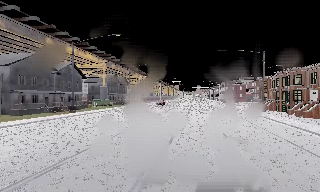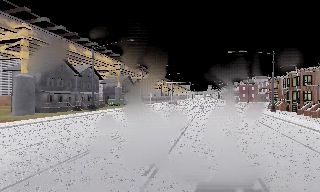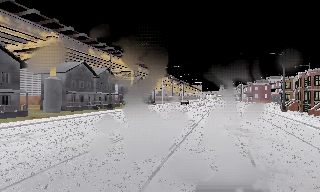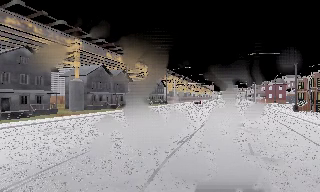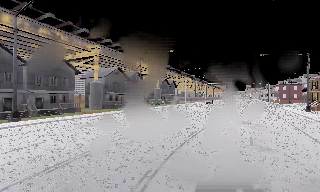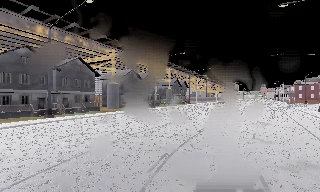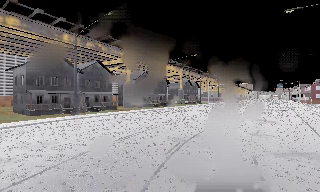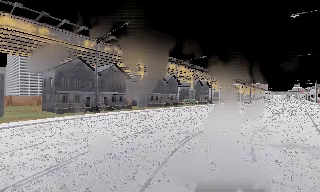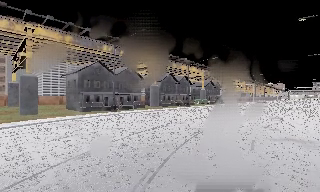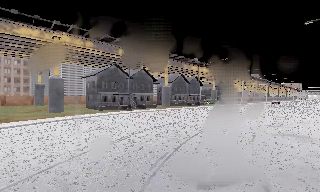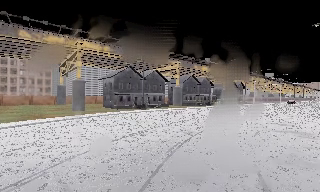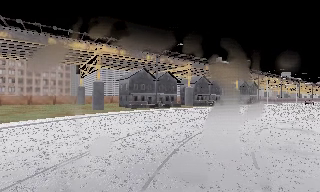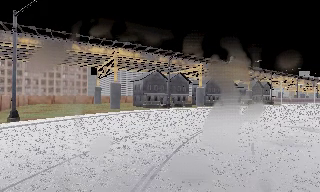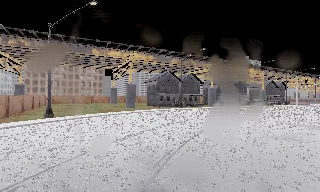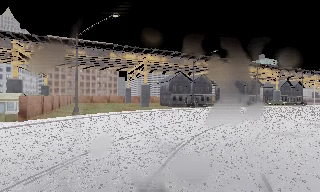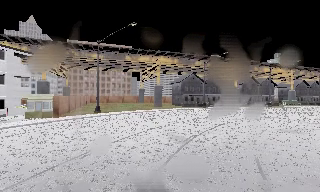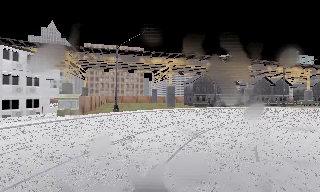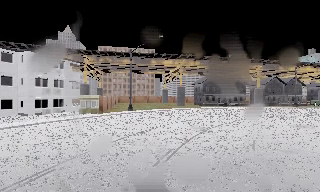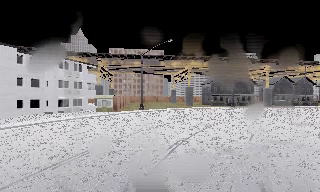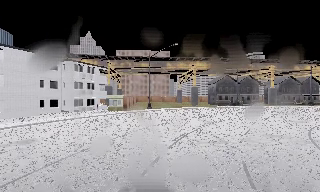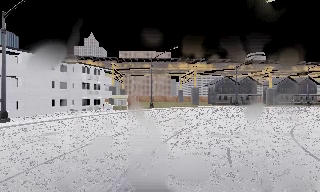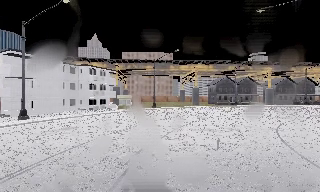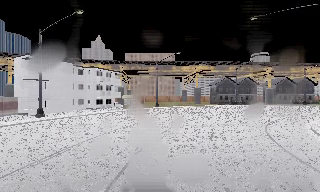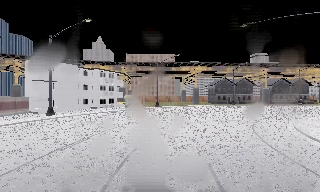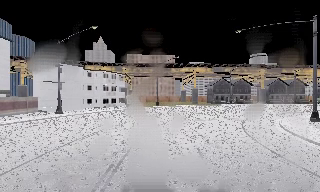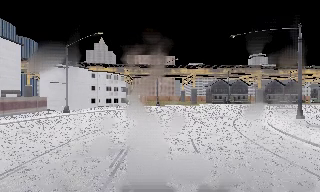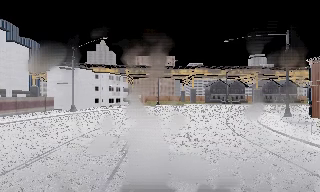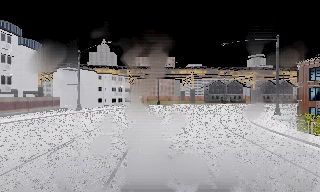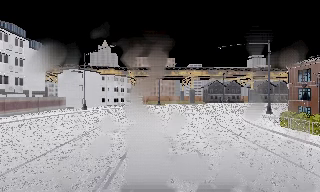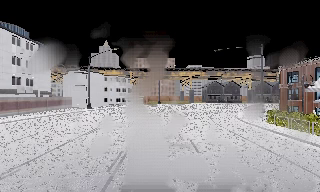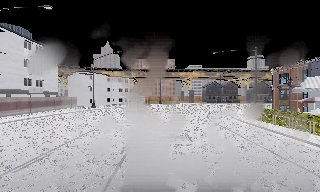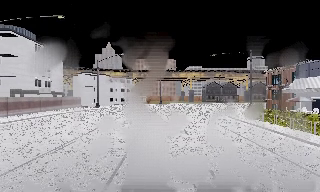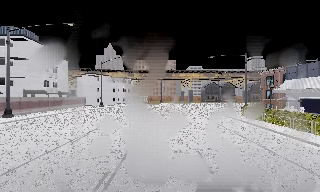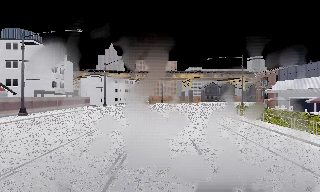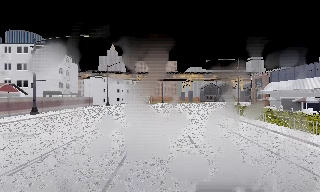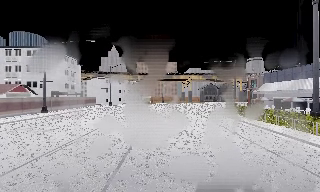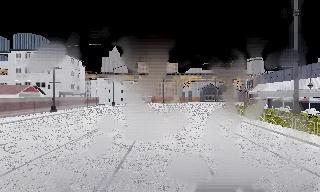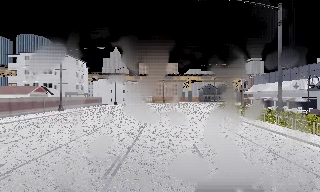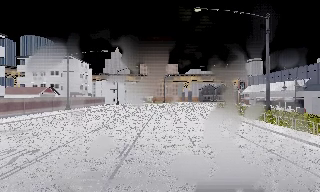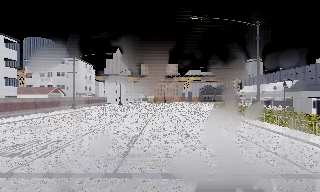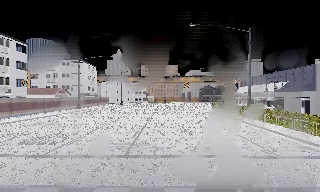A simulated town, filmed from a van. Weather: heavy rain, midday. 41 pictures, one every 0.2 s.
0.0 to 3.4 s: The camera swings to its left by about 70 degrees, and the scene slides to the right. It travels backward, about 30 m.
3.4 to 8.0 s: The camera swings to its left by about 10 degrees, and the scene slides to the right. It travels backward, about 40 m, so what stands in front gets smaller.
The film runs backward here.
